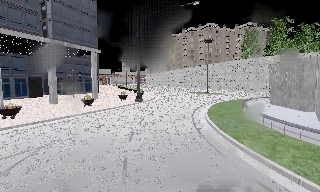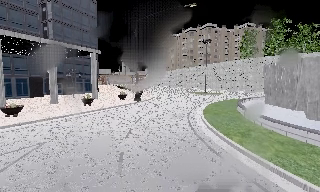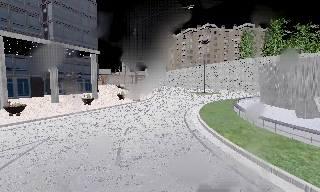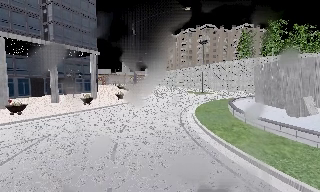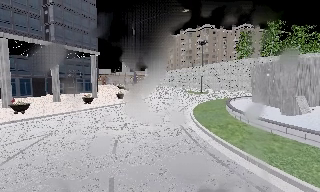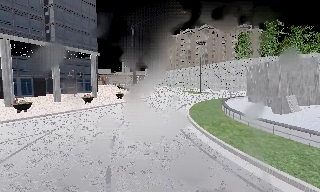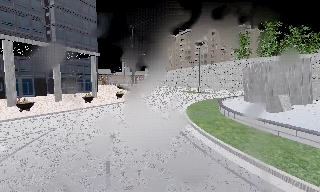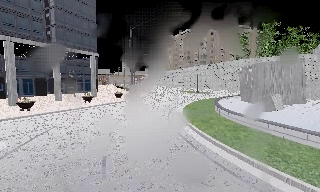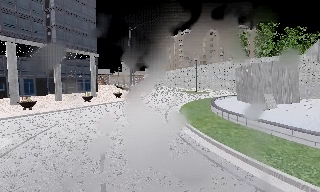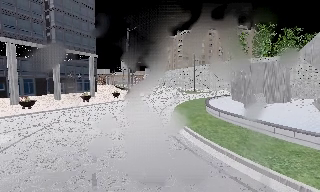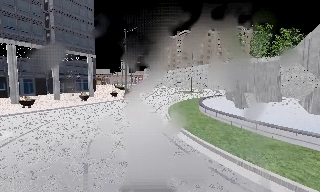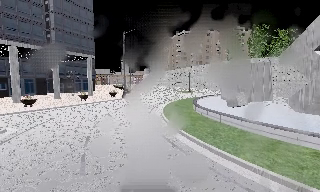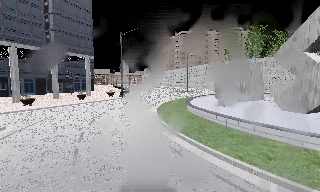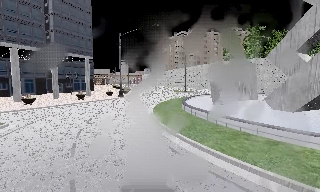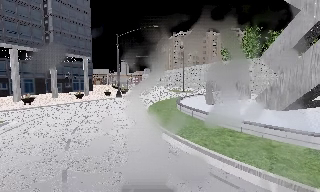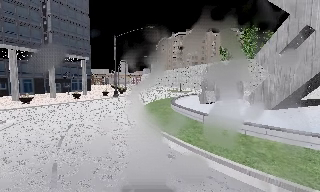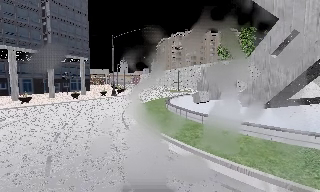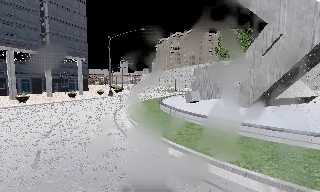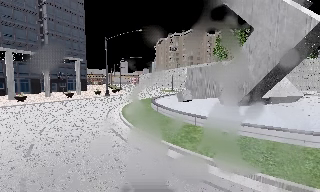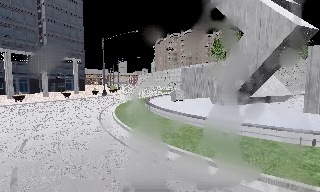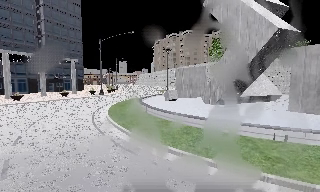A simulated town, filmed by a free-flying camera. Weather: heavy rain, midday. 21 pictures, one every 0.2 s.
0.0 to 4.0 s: The camera travels backward and to its right, about 13 m, so what stands in front gets smaller. It gains speed.
The film runs forward here.
